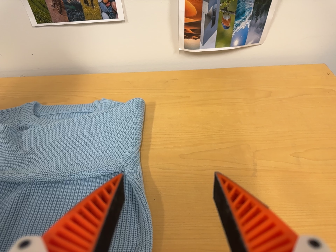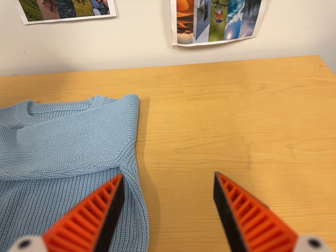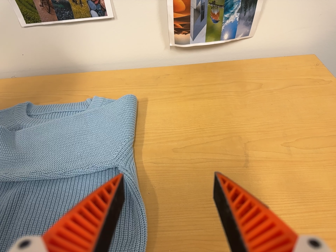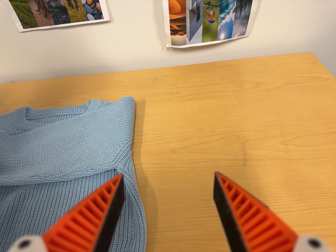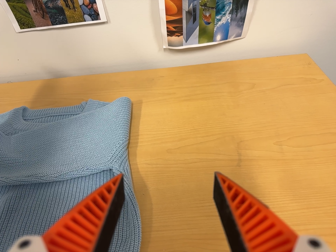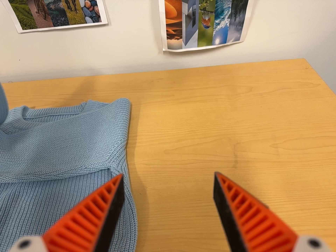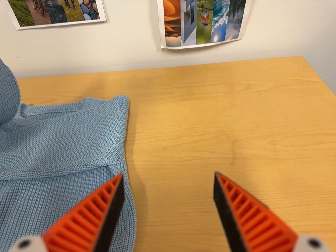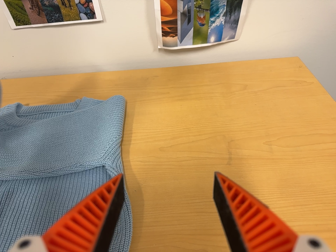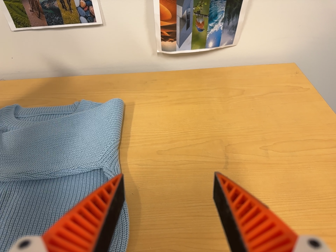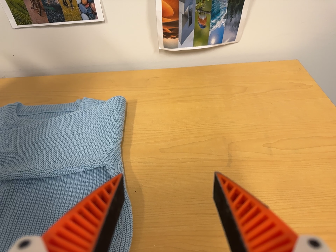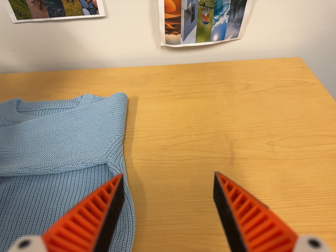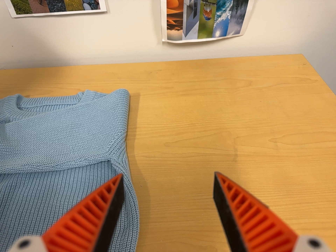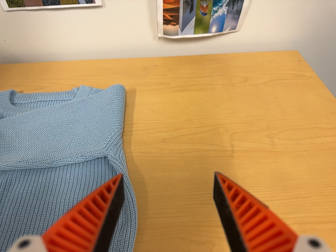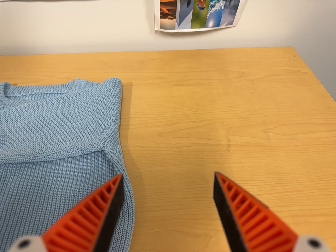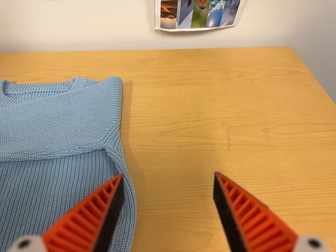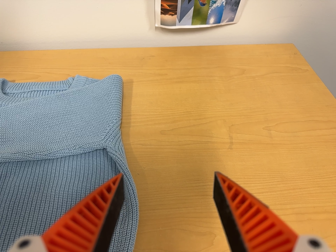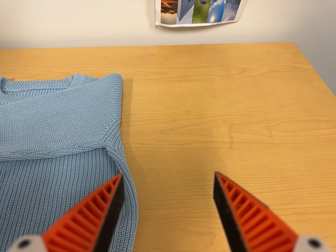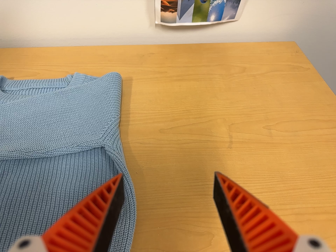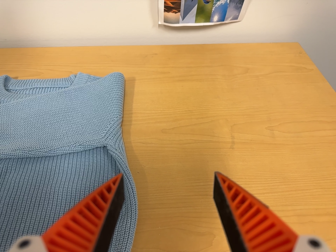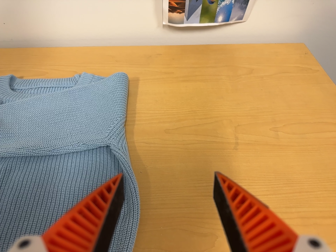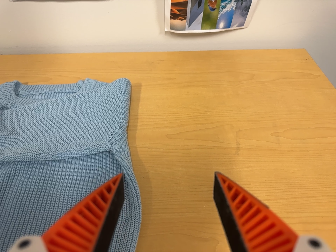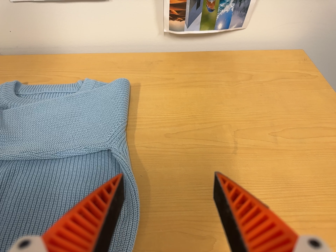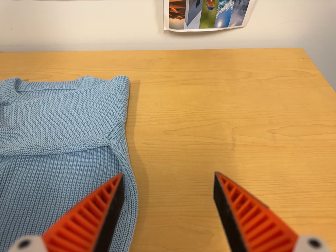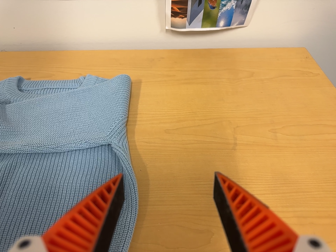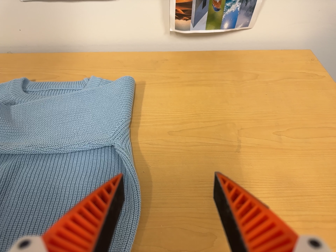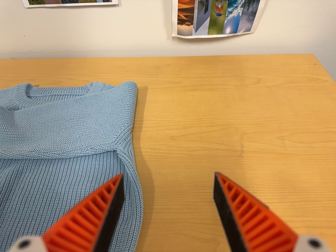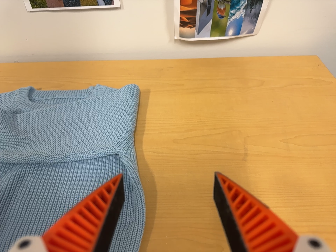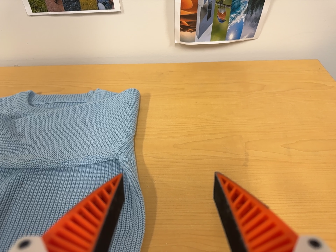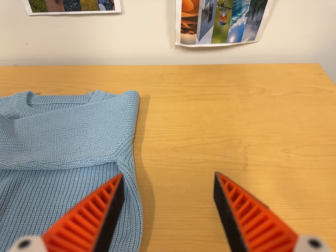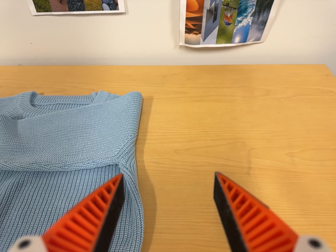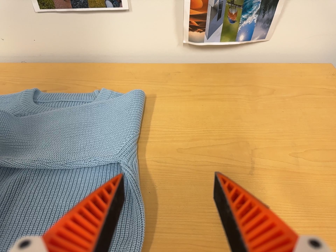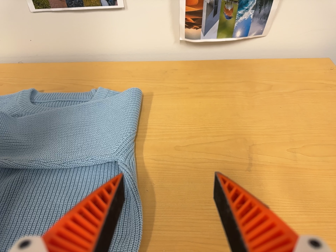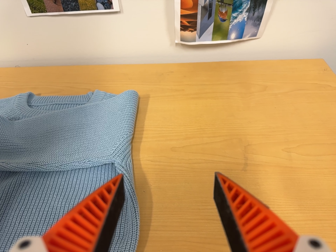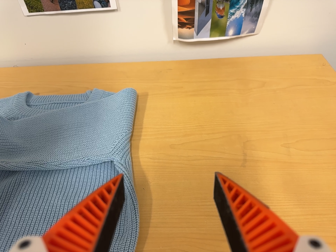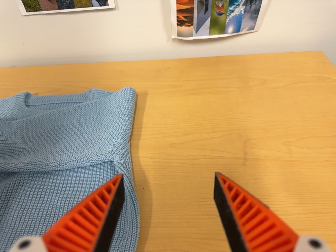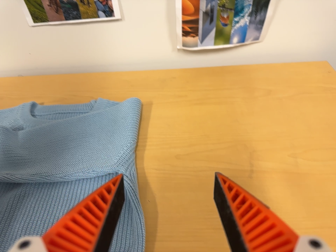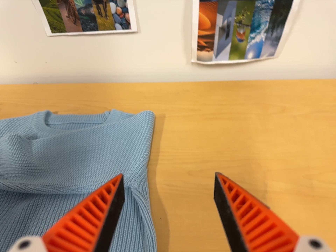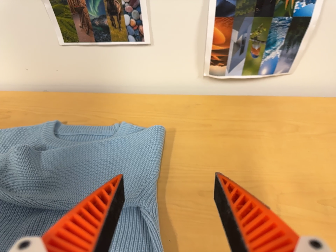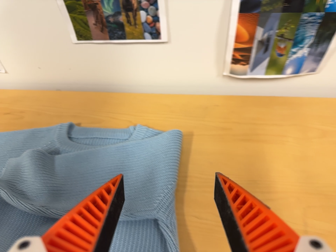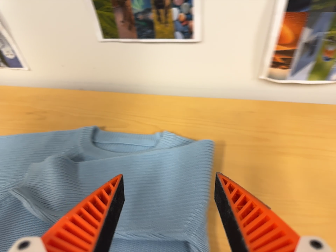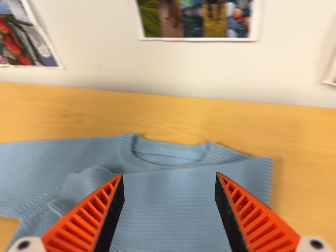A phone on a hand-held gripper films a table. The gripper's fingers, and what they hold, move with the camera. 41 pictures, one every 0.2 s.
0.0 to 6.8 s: The camera shifts only a little, or ends up much as it began.
6.8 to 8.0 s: The scene slides to the right, as the camera pans about 15 degrees to its left. It travels toward the top of its view, forward and to its left, about 20 cm, so close, fixed things drift downward. It rolls about its line of sight by about 10 degrees, and the scene rotates clockwise.
The film runs backward here.
